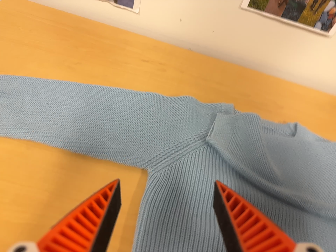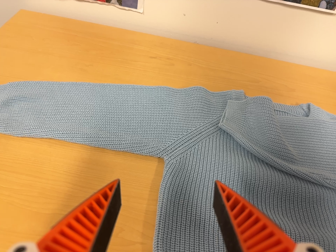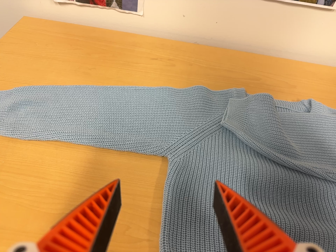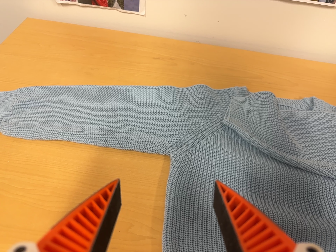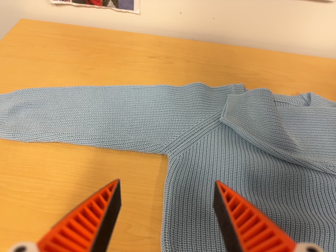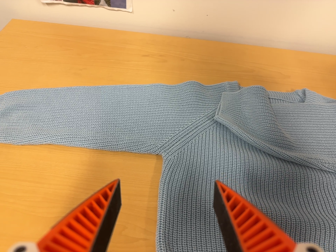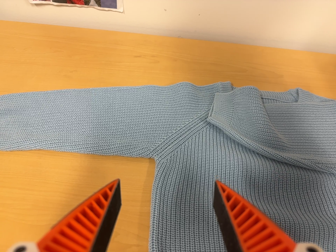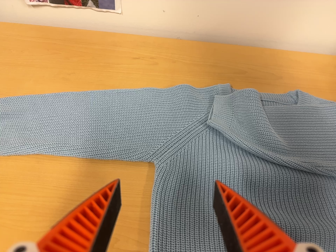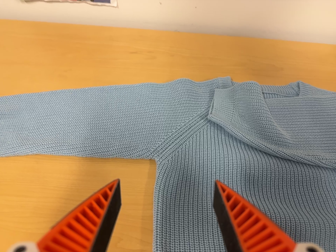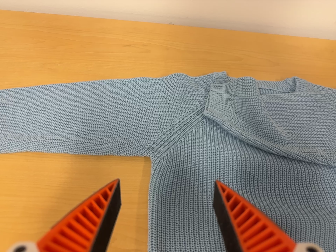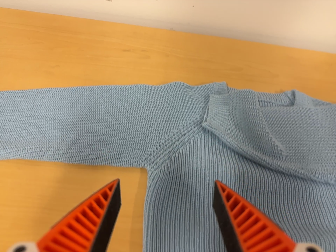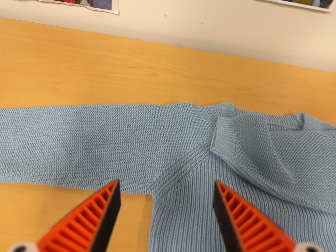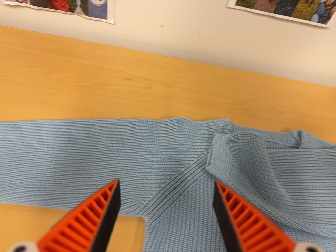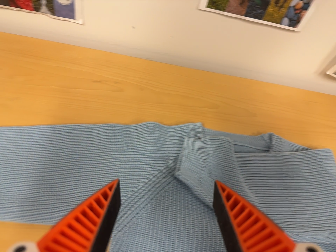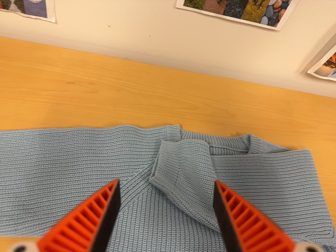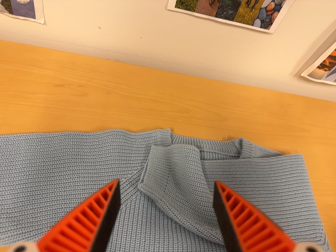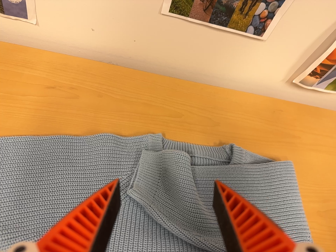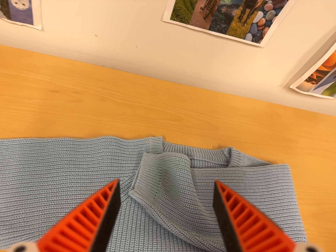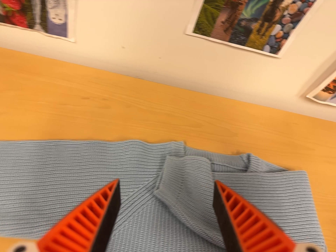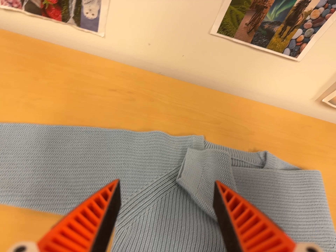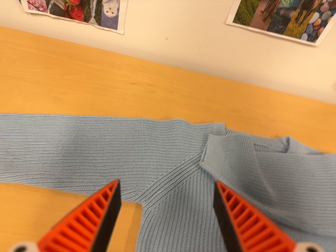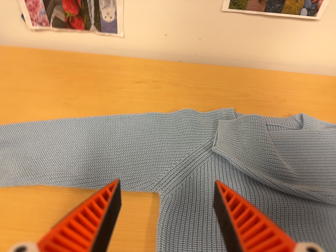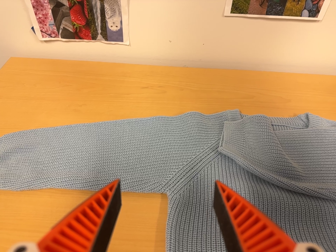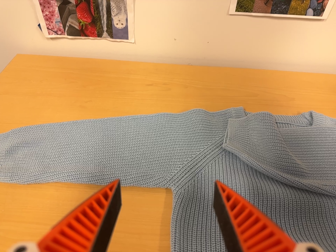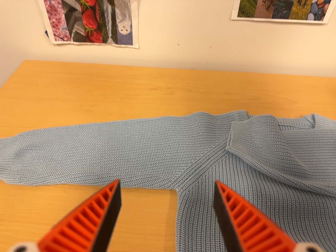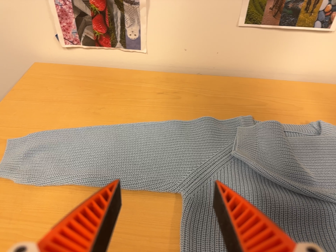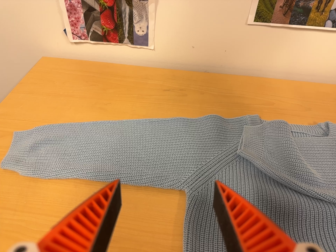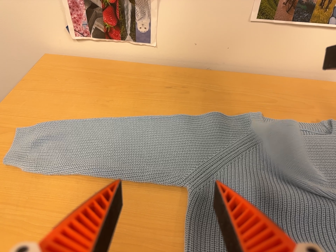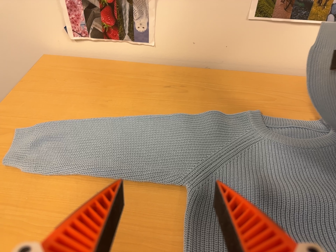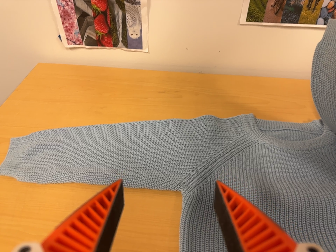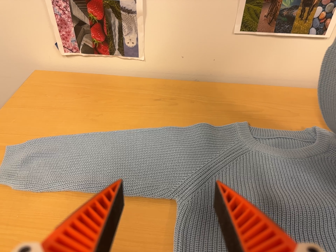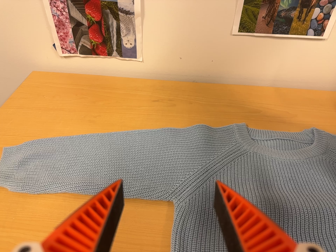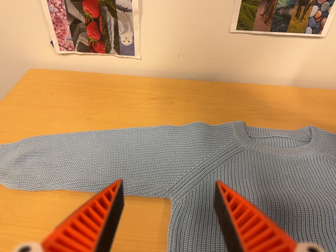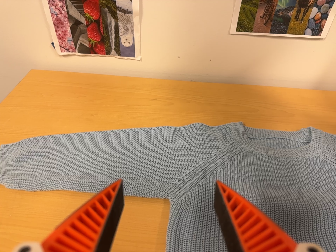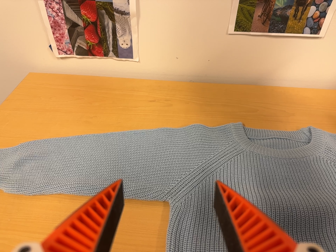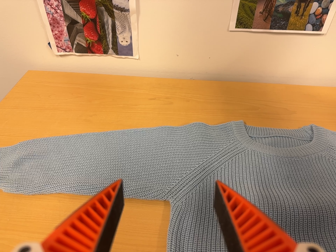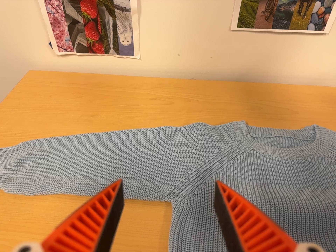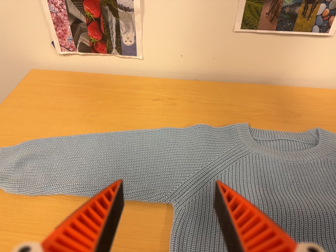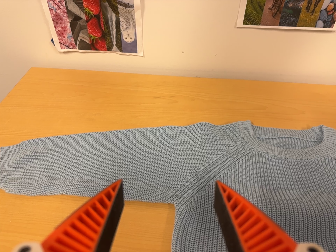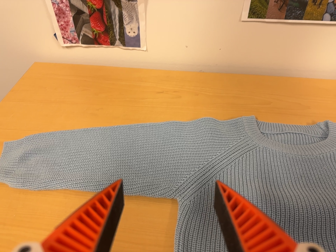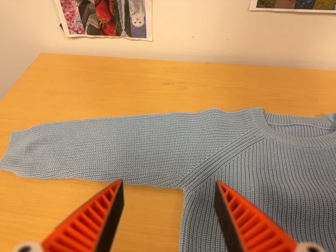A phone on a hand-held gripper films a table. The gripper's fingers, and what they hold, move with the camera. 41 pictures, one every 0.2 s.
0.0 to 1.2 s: The camera rolls about its line of sight by about 10 degrees, and the scene rotates counterclockwise.
1.2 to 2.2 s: The camera travels toward the top of its view, about 8 cm, so close, fixed things drift downward.
2.2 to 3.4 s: The camera travels to its right and toward the top of its view, about 9 cm, so close, fixed things drift to the left.
3.4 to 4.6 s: The camera swings to its left by about 15 degrees, and the scene slides to the right. It travels toward the bottom of its view, backward and to its left, about 14 cm.
4.6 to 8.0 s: The camera shifts only a little, or ends up much as it began.
The film runs backward here.
